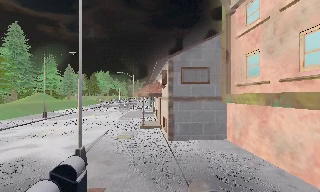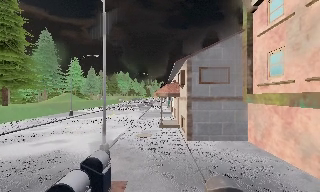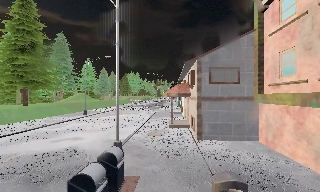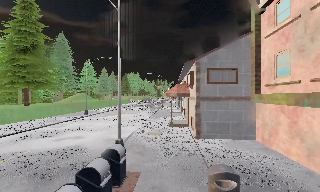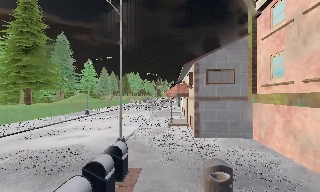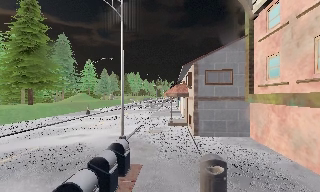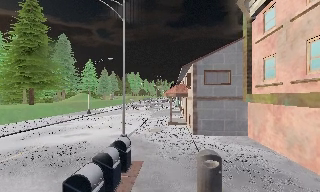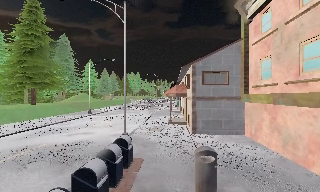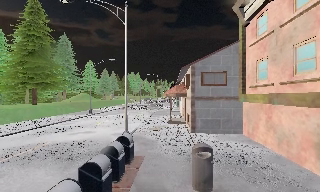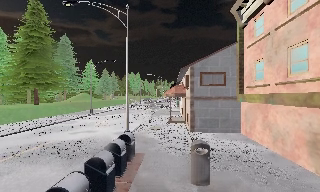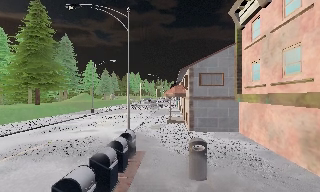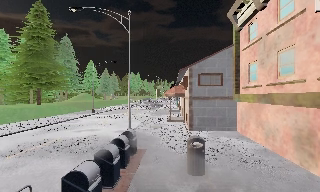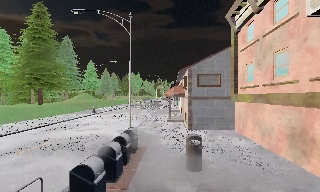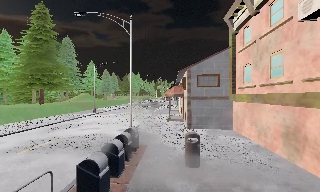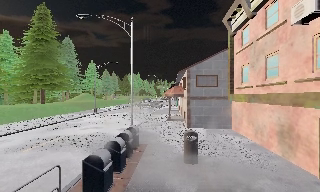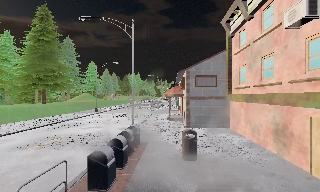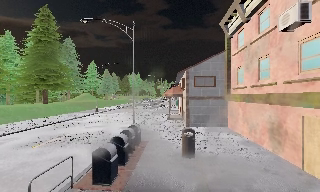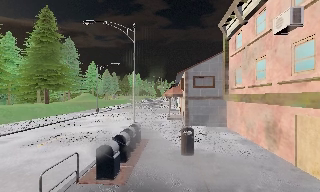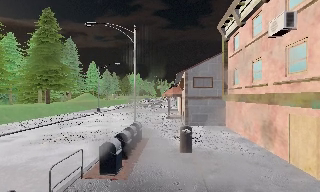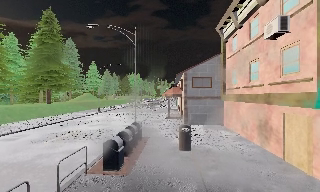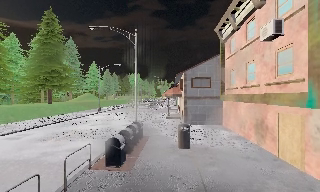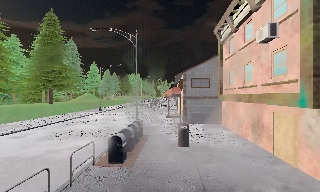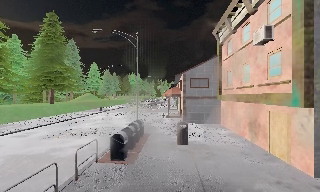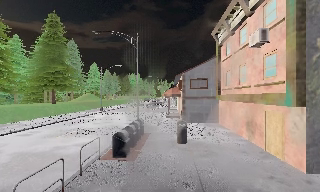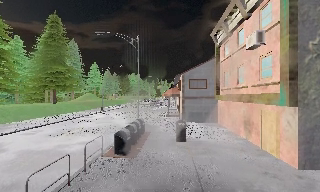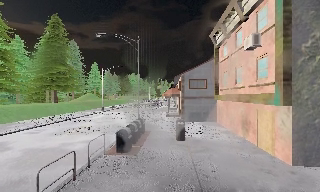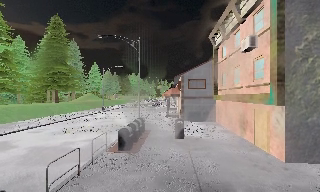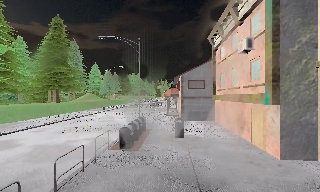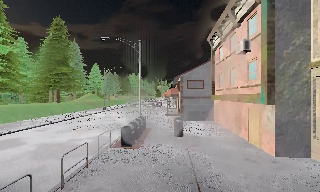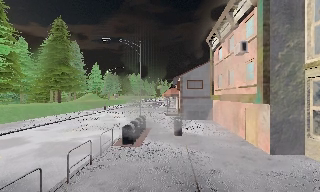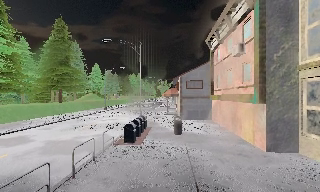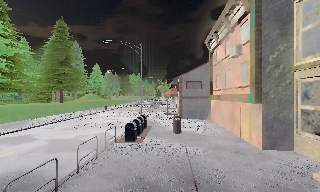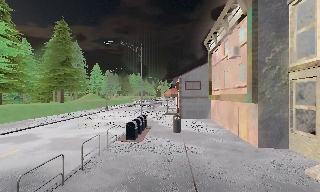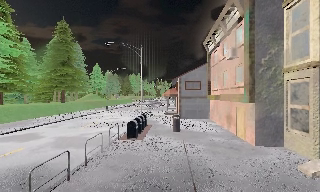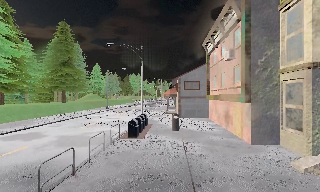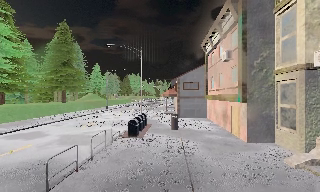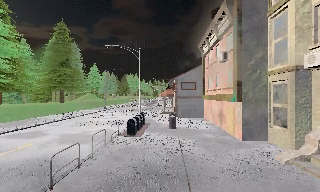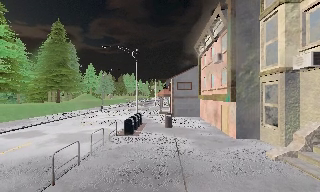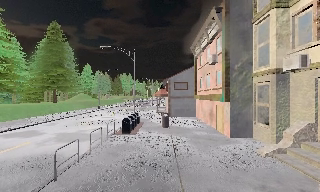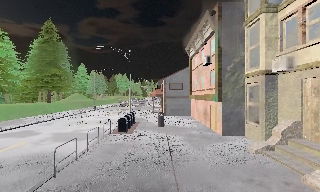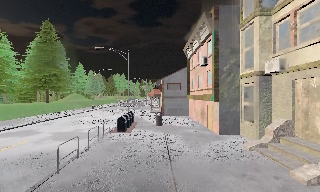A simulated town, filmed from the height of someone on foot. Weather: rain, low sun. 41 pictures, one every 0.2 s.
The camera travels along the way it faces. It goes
backward.
0.0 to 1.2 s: The camera pans to its left, which is counterclockwise from overhead, by about 10 degrees. It travels backward, about 1.5 m, so what stands in front gets smaller.
1.2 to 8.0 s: The camera travels backward, about 10 m, so what stands in front gets smaller.
The film runs backward here.
